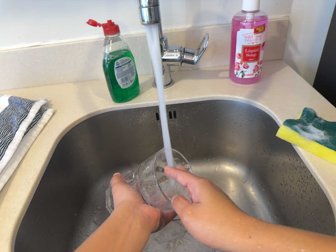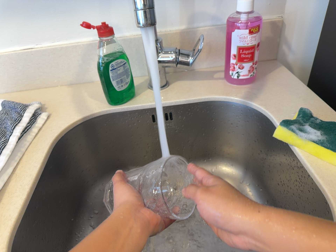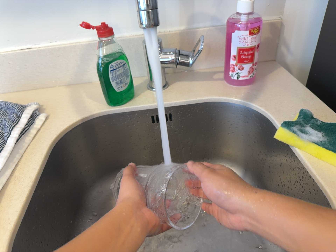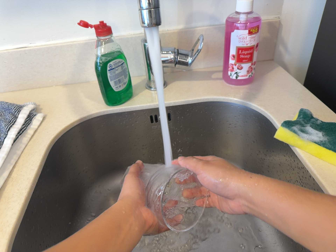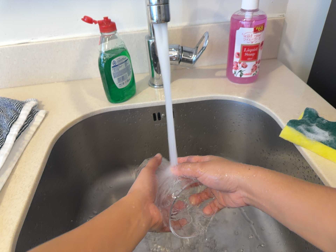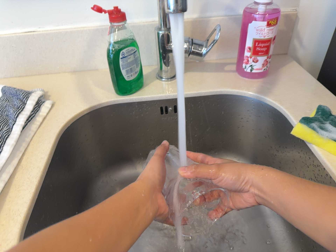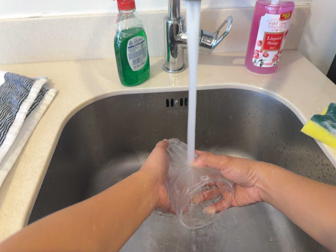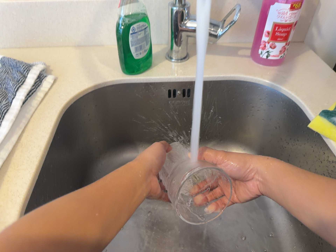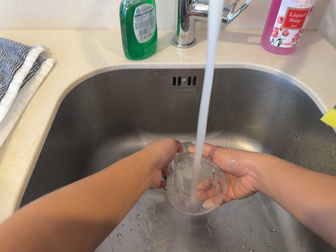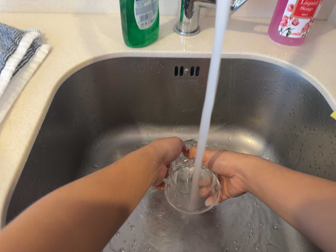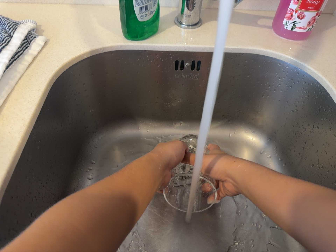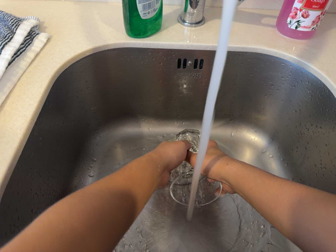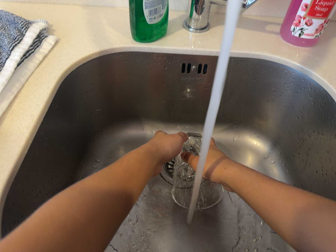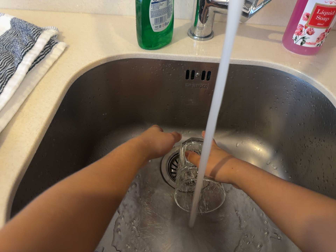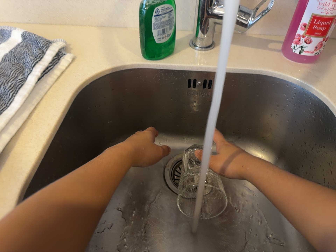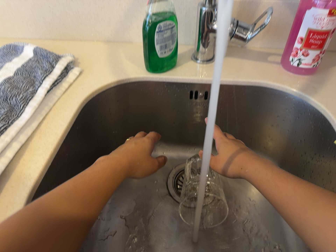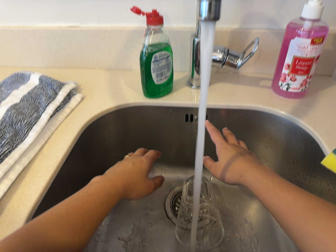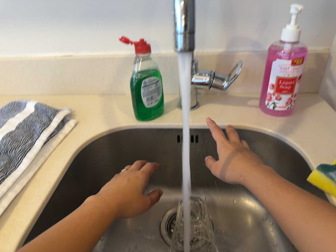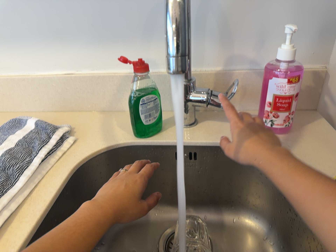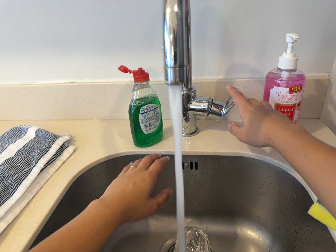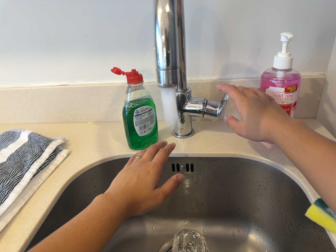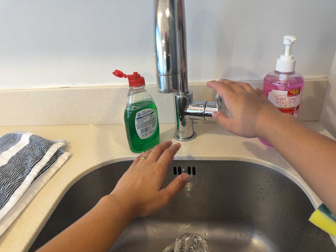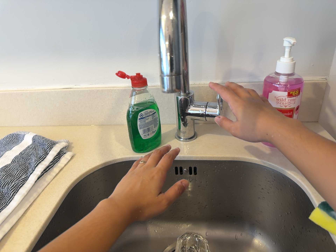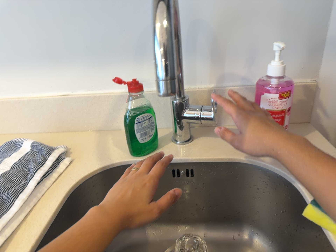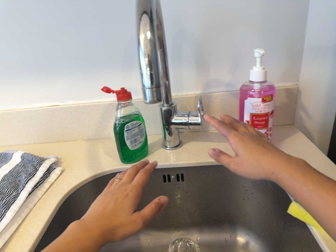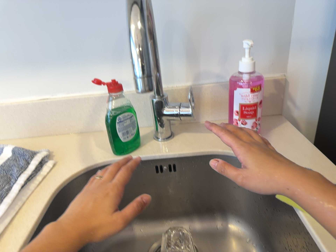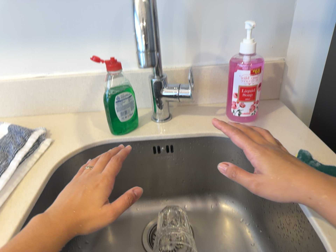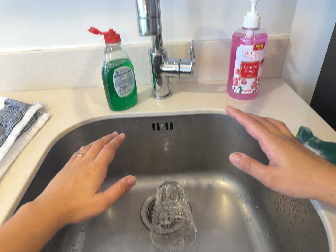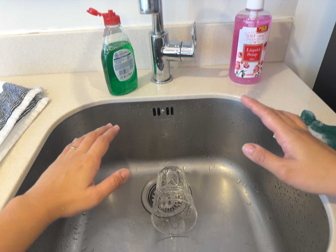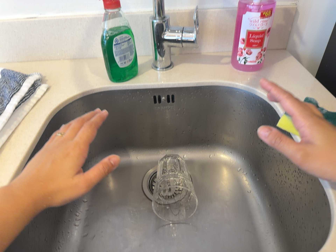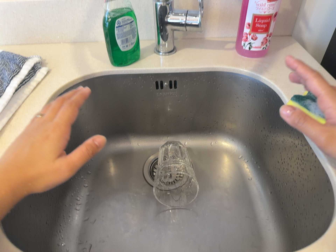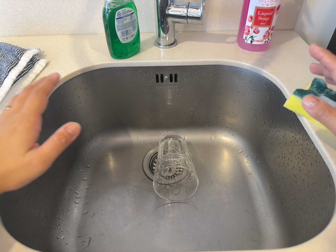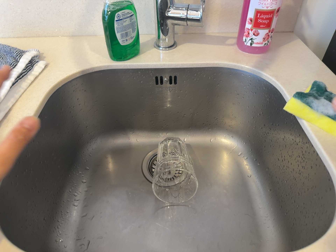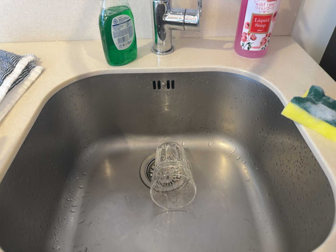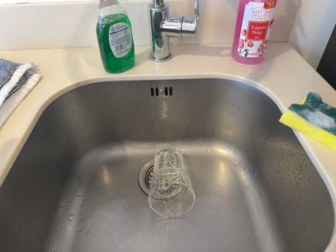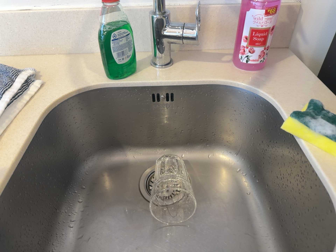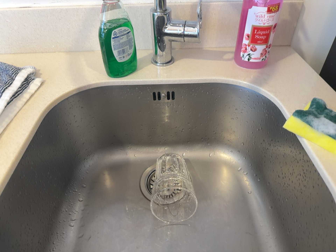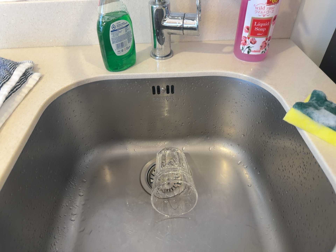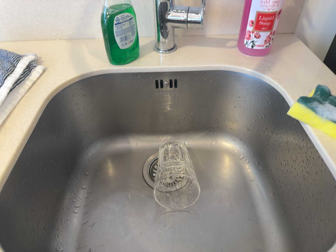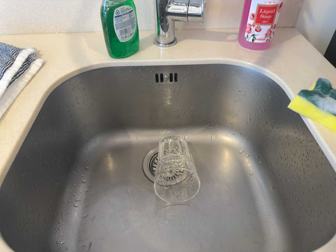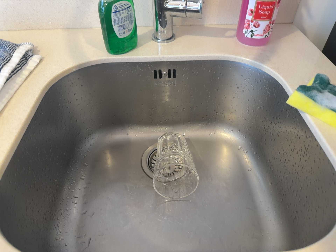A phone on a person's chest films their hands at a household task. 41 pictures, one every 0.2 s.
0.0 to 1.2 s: The camera travels to its left, about 6 cm.
1.2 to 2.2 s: The camera travels forward, about 7 cm, so what stands in front looms larger. Its aim tips toward the bottom of its view by about 10 degrees, and the scene shifts upward.
2.2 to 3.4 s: The camera travels backward and to its right, about 10 cm, so what stands in front gets smaller. Its aim tips toward the top of its view by about 15 degrees, and the scene shifts downward.
3.4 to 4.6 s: The camera shifts only a little, or ends up much as it began.
4.6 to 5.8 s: The camera's aim tips toward the bottom of its view by about 10 degrees, and the scene shifts upward.
5.8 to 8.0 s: The camera shifts only a little, or ends up much as it began.
The film runs backward here.
